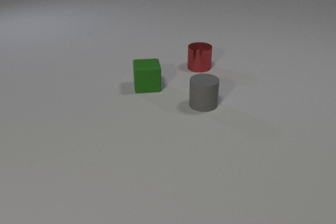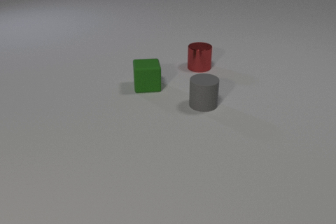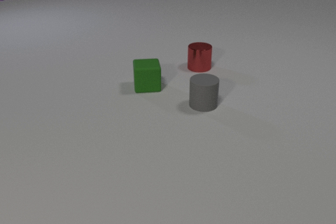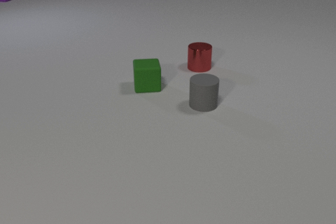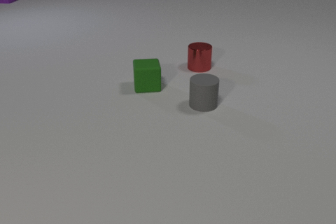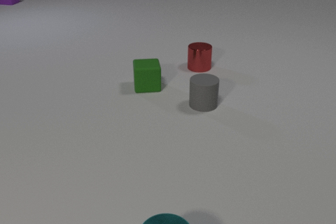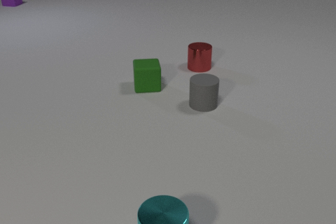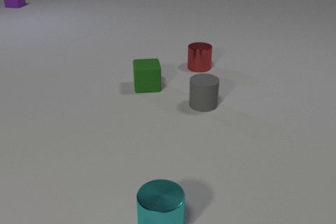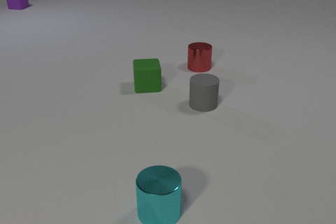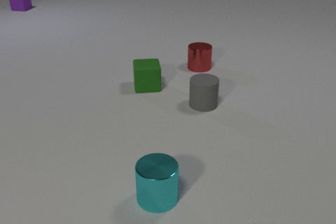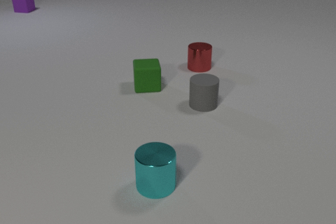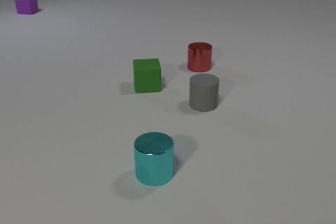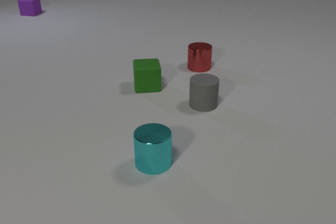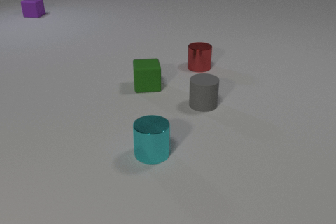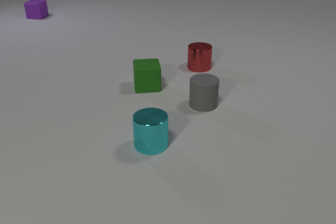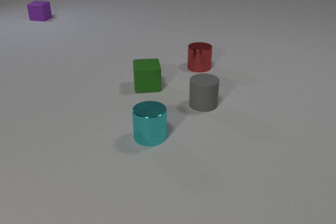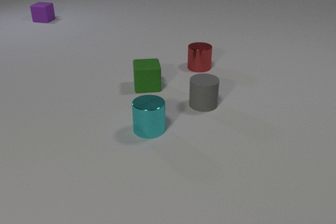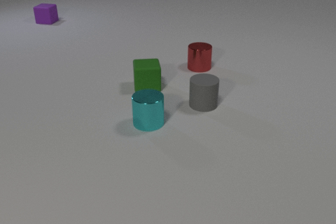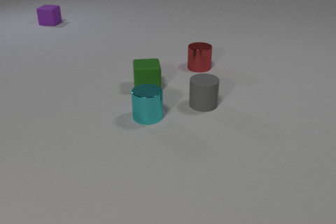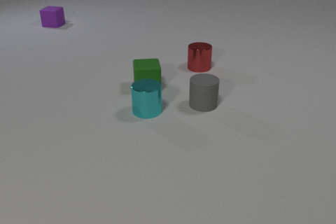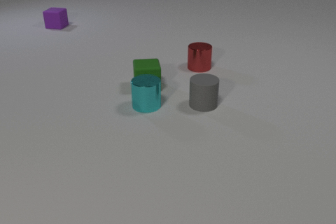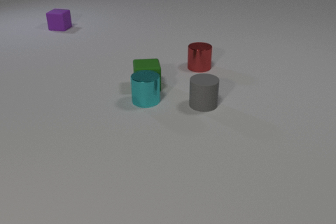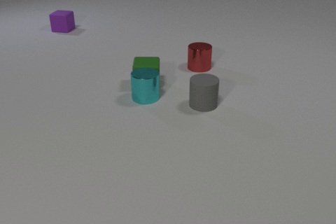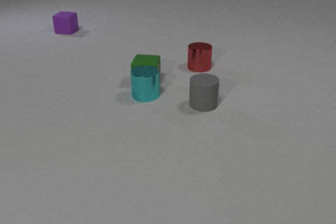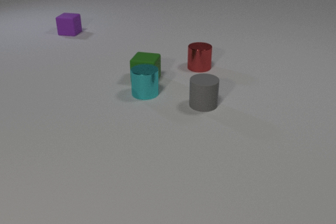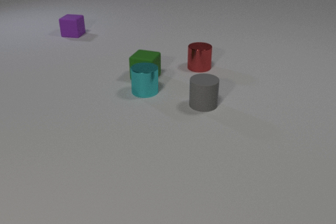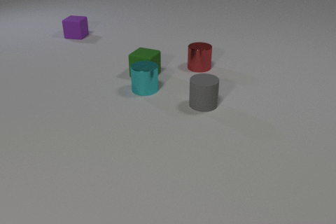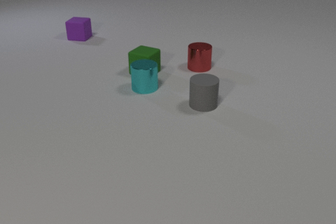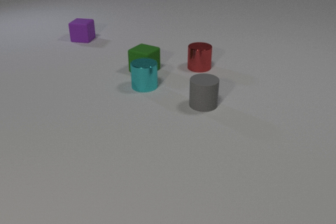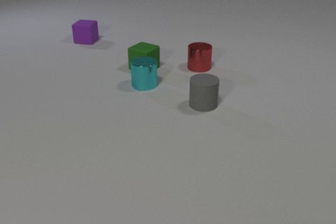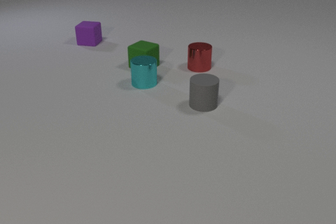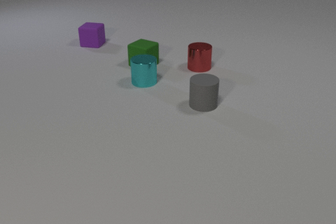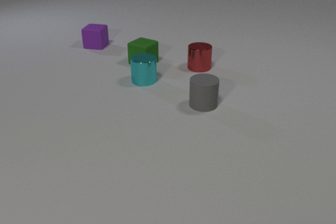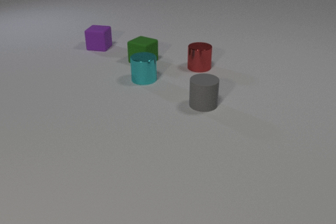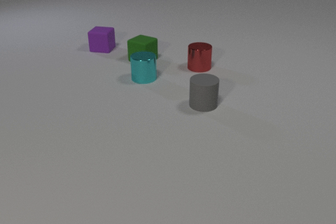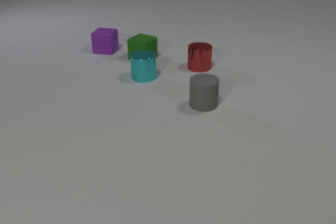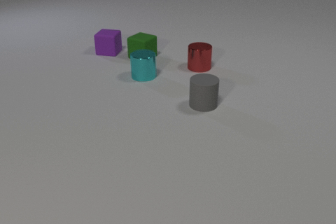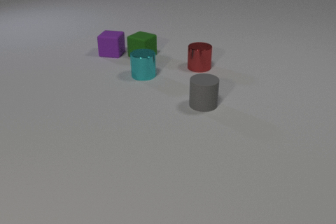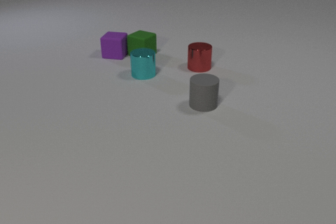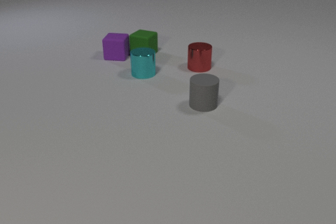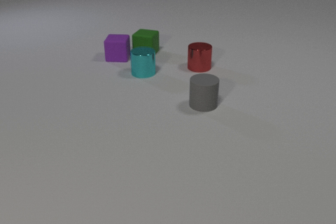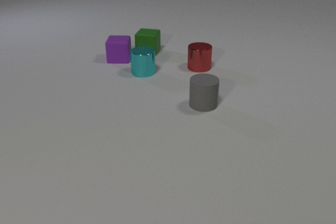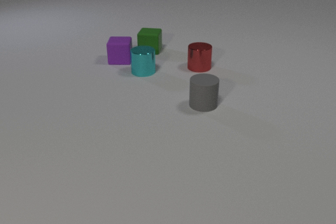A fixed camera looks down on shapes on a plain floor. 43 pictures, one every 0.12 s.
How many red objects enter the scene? 0.
How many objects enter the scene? 2.
What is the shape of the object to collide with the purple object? cube.
0.00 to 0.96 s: The cyan metal cylinder comes in at the bottom edge, slides away from the camera. The purple rubber cube comes in at the top edge, slides toward the camera.
0.96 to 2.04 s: The cyan metal cylinder slides away from the camera. The purple rubber cube slides toward the camera and to the right.
2.04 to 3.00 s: The cyan metal cylinder slides away from the camera. The green rubber cube slides away from the camera, spins clockwise seen from above by about 30 degrees, its near face sliding to the left. The purple rubber cube slides toward the camera and to the right. The cyan metal cylinder and the green rubber cube collide.
3.00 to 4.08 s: The cyan metal cylinder slides away from the camera. The green rubber cube slides away from the camera. The purple rubber cube slides toward the camera and to the right.
4.08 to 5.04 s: The cyan metal cylinder slides away from the camera. The green rubber cube slides away from the camera, spins counterclockwise seen from above by about 30 degrees, its near face sliding to the right. The purple rubber cube slides toward the camera and to the right. The green rubber cube and the purple rubber cube collide.
